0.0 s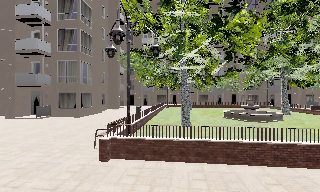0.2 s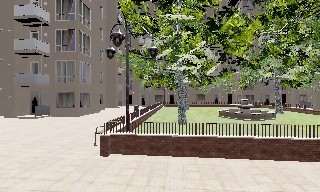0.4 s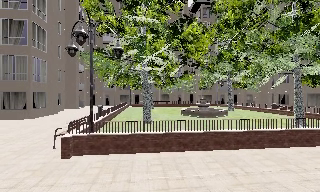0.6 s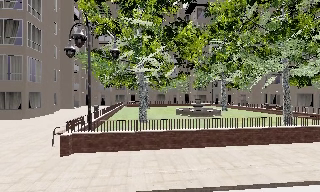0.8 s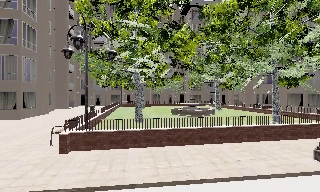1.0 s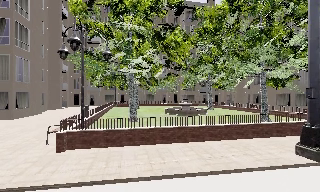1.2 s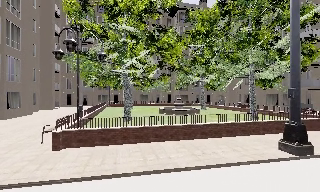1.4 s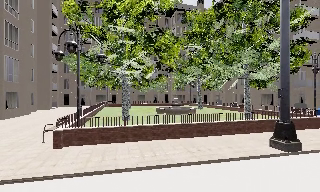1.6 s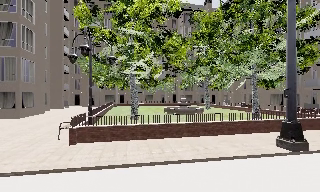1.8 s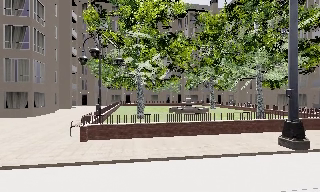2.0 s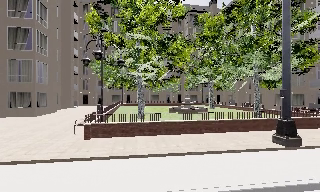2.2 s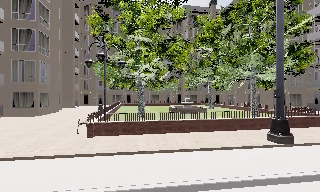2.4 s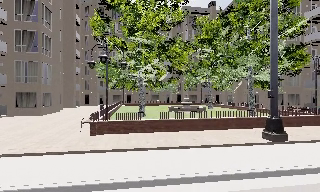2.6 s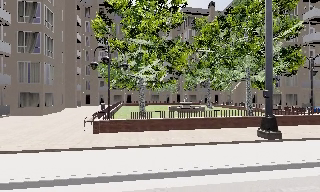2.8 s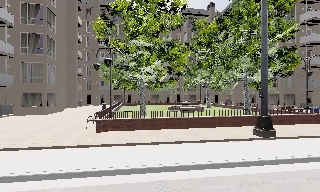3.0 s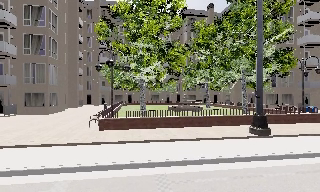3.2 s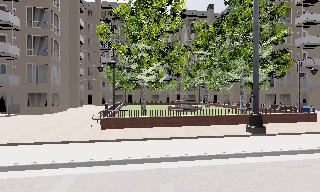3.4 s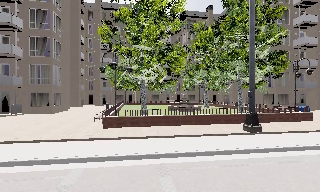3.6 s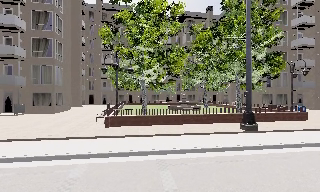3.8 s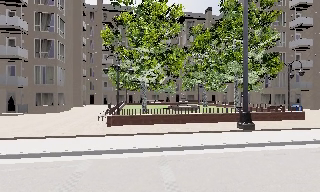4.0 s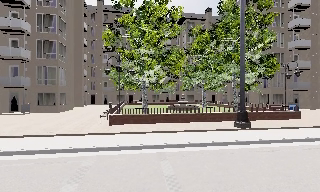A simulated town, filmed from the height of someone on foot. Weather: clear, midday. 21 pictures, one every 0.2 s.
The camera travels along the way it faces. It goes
backward.
0.0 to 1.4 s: The scene slides to the left, as the camera pans about 20 degrees to its right. It travels backward, about 2 m, so what stands in front gets smaller.
1.4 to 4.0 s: The camera travels backward, about 4.5 m, so what stands in front gets smaller.
The film runs backward here.
